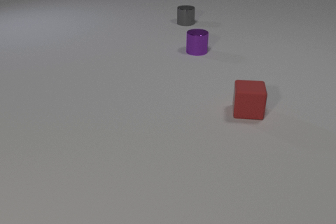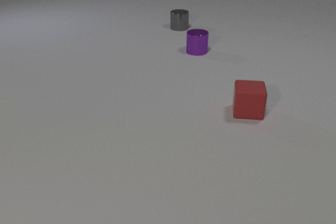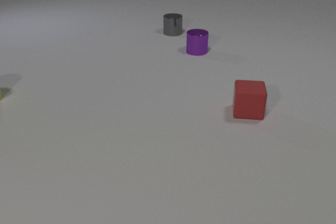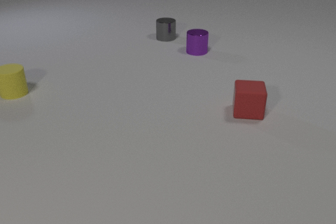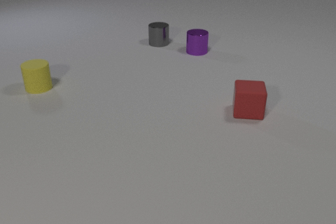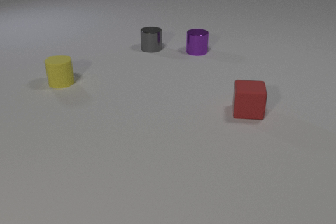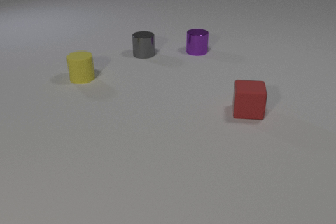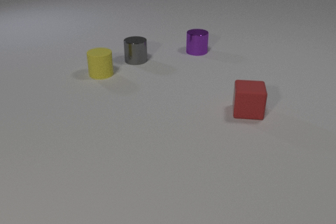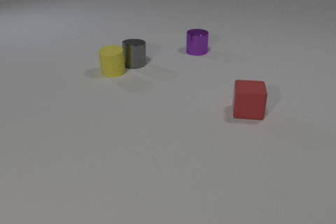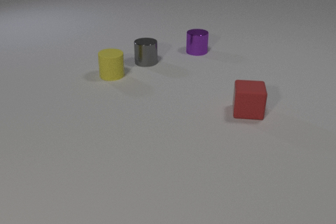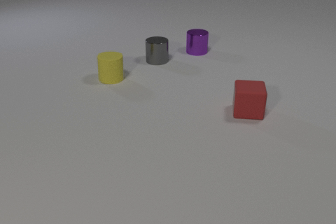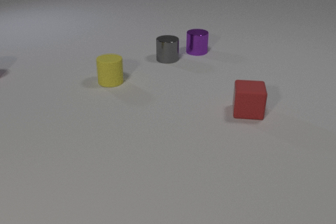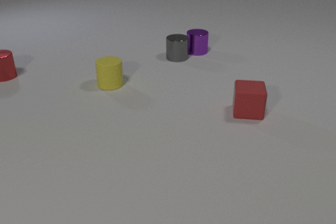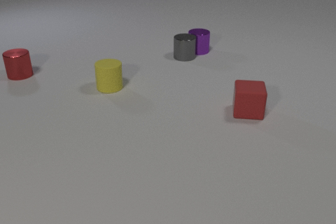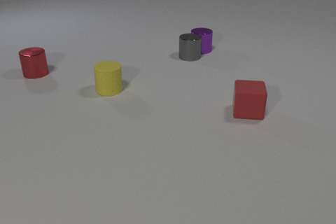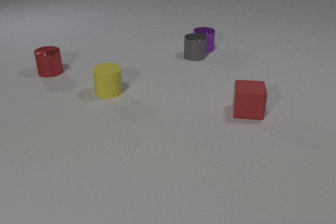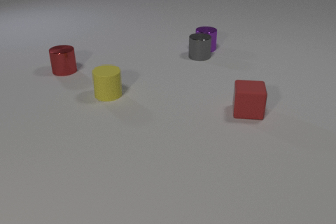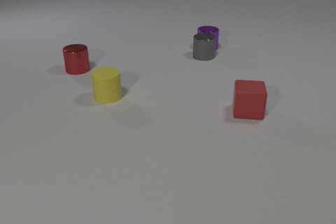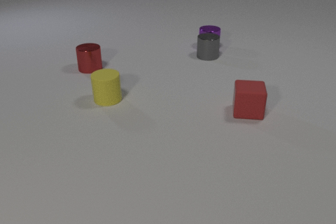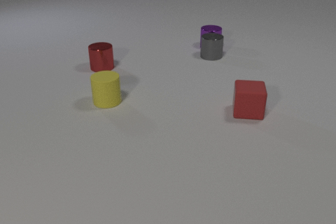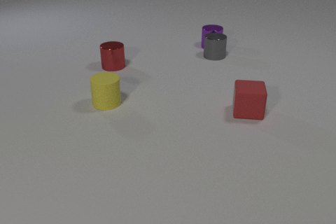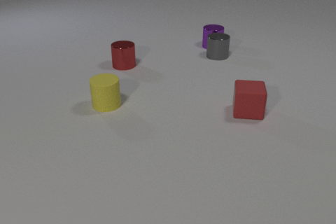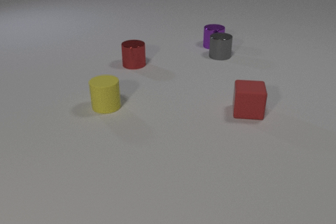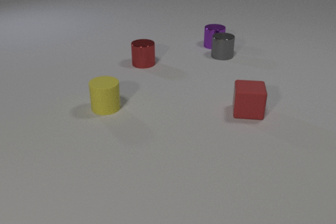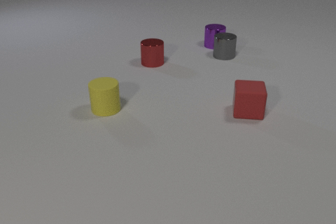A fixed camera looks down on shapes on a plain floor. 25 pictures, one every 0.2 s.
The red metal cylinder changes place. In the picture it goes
to the right.
0.0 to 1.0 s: The yellow rubber cylinder comes in at the left edge, slides to the right. The gray metal cylinder slides toward the camera and to the left.
1.0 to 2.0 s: The yellow rubber cylinder slides to the right. The gray metal cylinder slides toward the camera. The yellow rubber cylinder and the gray metal cylinder collide.
2.0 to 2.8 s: The yellow rubber cylinder slides toward the camera. The gray metal cylinder slides to the right. The purple metal cylinder slides away from the camera. The red metal cylinder comes in at the left edge, slides to the right. The gray metal cylinder and the purple metal cylinder collide.
2.8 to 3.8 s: The yellow rubber cylinder slides toward the camera. The gray metal cylinder slides to the right. The purple metal cylinder slides away from the camera and to the right. The red metal cylinder slides to the right.
3.8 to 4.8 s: The yellow rubber cylinder slides toward the camera. The gray metal cylinder slides to the right. The purple metal cylinder slides away from the camera. The red metal cylinder slides to the right.
What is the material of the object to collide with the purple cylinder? metal.
How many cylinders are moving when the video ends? 4.
Are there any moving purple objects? yes.
